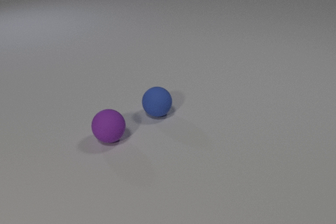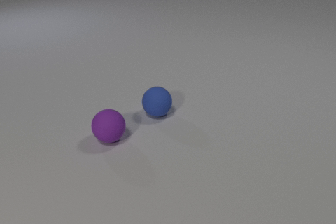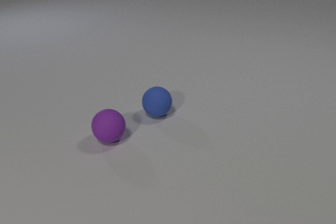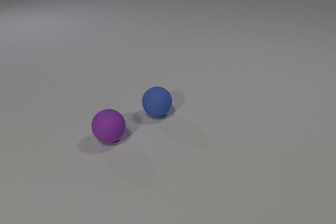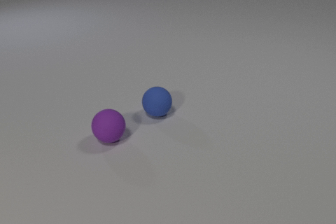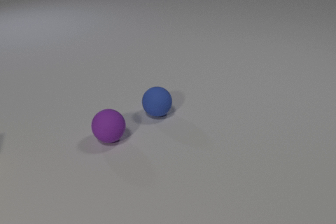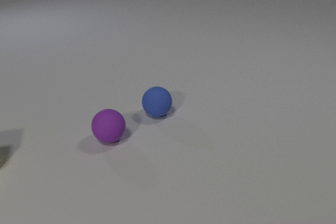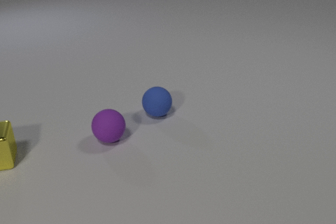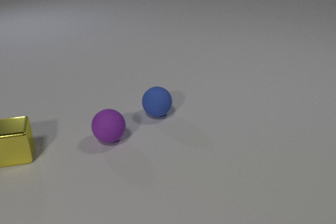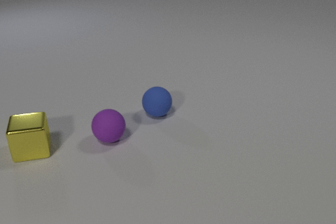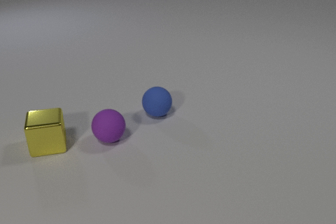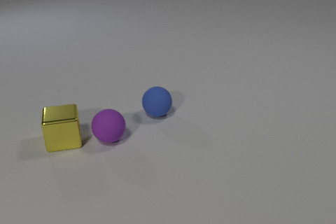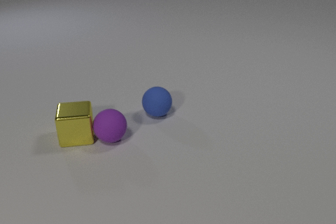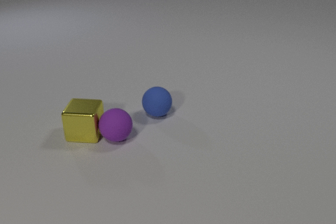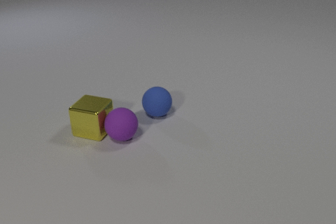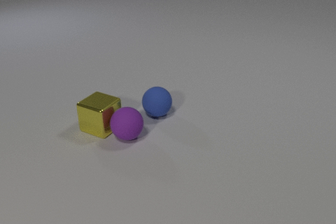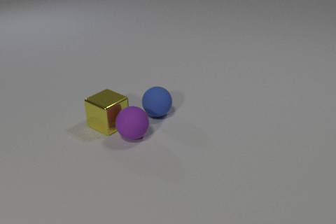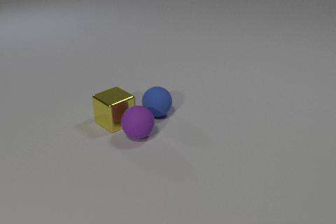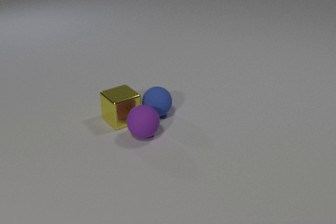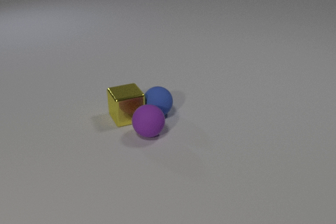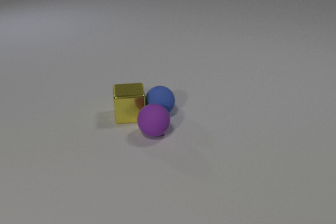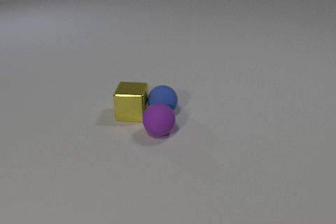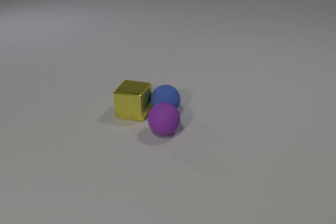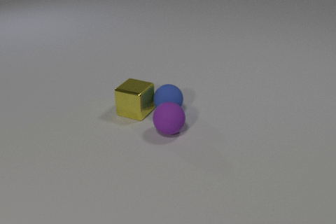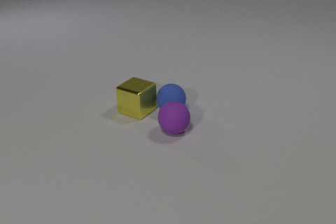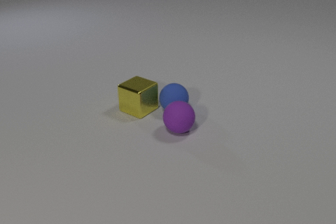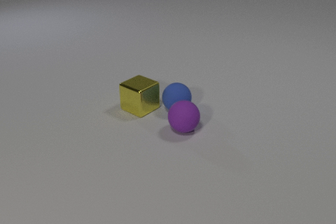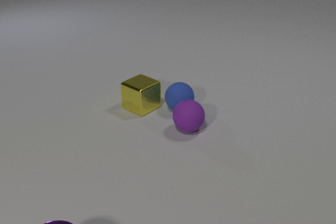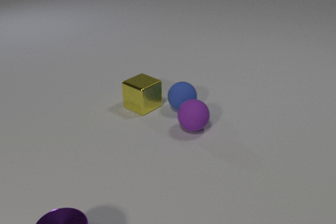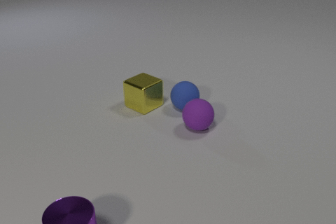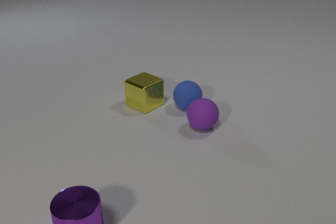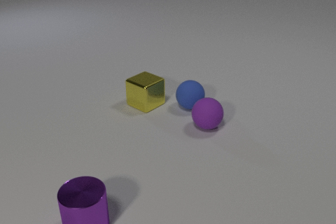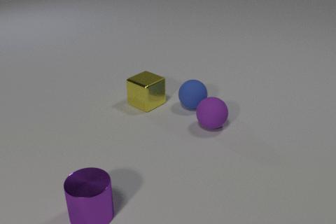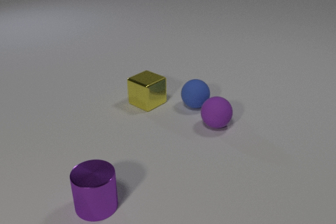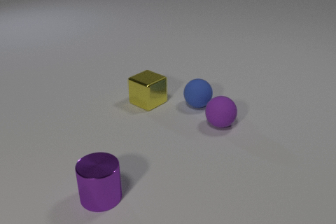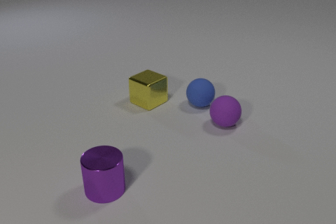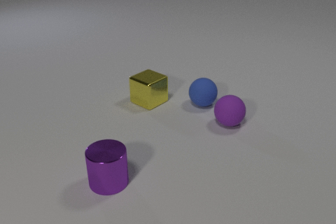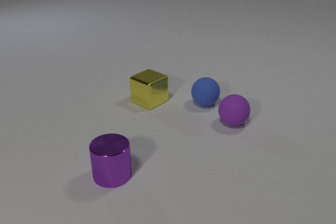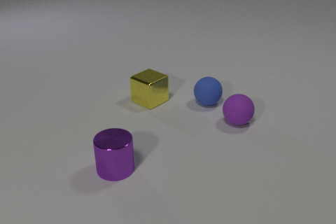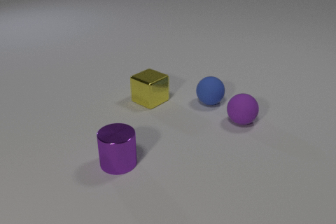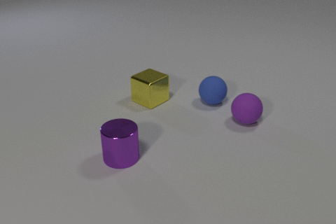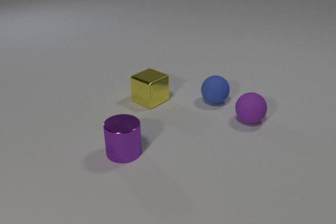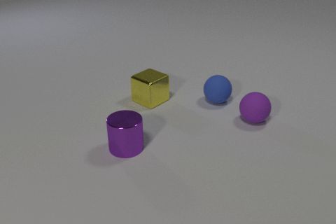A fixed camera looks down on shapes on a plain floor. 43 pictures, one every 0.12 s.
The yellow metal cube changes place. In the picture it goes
to the right.
The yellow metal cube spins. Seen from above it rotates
clockwise.
0.00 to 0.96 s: The yellow metal cube comes in at the left edge, slides to the right.
0.96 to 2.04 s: The yellow metal cube slides to the right, spins so that its near face slides to the left, clockwise seen from above. The purple rubber sphere rolls to the right. The yellow metal cube and the purple rubber sphere collide.
2.04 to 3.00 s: The yellow metal cube slides to the right and away from the camera, spins so that its near face slides to the left, clockwise seen from above. The purple rubber sphere rolls to the right. The blue rubber sphere rolls to the right and away from the camera. The yellow metal cube and the blue rubber sphere collide.
3.00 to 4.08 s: The yellow metal cube slides away from the camera and to the right. The purple rubber sphere rolls to the right. The blue rubber sphere rolls to the right and away from the camera. The purple metal cylinder comes in at the bottom edge, slides away from the camera and to the right.
4.08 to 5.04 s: The purple rubber sphere rolls to the right and away from the camera. The blue rubber sphere rolls to the right and away from the camera. The purple metal cylinder slides away from the camera.
How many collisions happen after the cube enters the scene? 2.
How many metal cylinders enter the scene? 1.
Are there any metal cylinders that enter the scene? yes.
